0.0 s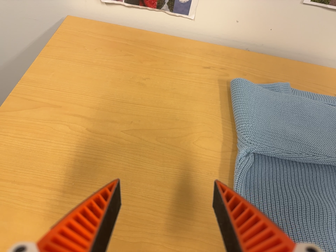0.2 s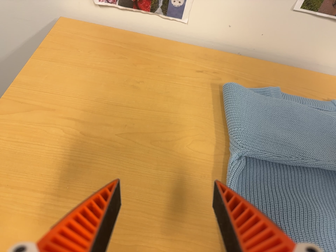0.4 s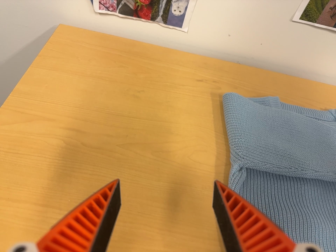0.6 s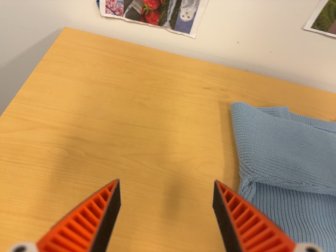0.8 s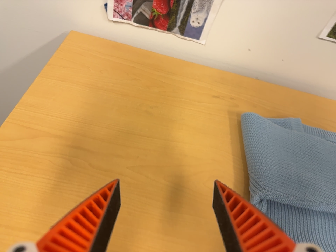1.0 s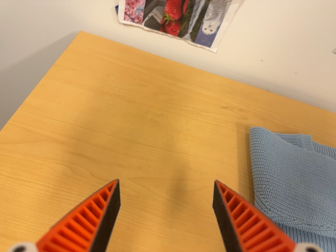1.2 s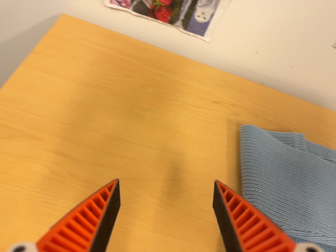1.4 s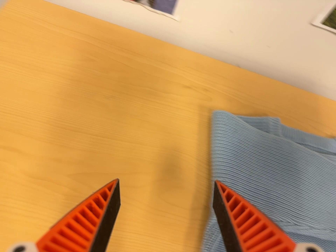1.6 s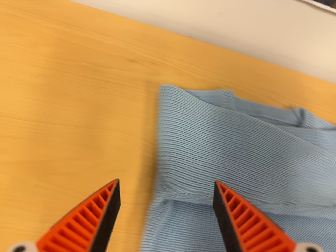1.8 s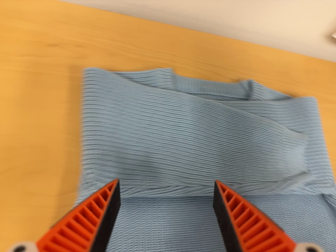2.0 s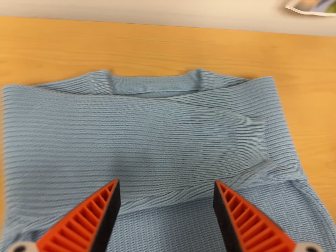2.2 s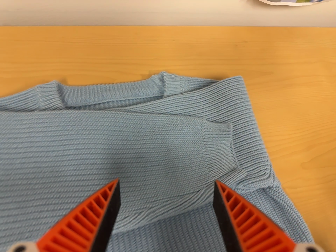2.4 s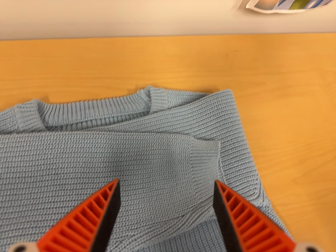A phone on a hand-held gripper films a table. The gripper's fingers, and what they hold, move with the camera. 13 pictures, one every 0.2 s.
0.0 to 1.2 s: The camera travels toward the top of its view and forward, about 12 cm, so close, fixed things drift downward.
1.2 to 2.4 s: The scene slides to the left, as the camera pans about 15 degrees to its right. It travels to its right and forward, about 34 cm, so close, fixed things drift to the left. Its aim tips toward the bottom of its view by about 15 degrees. It rolls about its line of sight by about 25 degrees, and the scene rotates counterclockwise.
The film runs backward here.
